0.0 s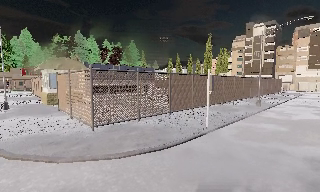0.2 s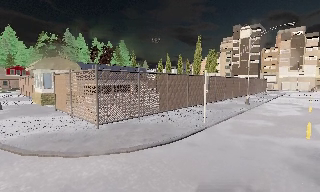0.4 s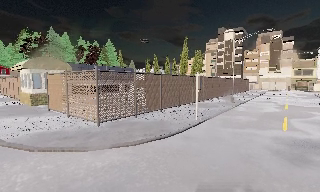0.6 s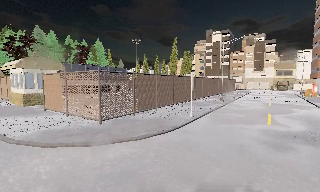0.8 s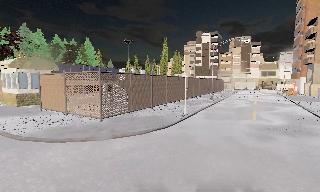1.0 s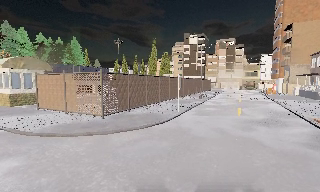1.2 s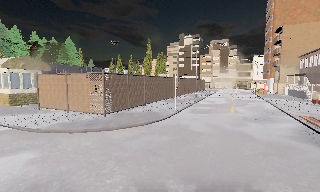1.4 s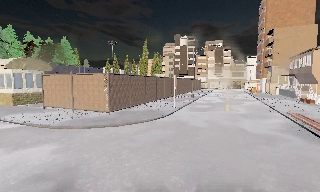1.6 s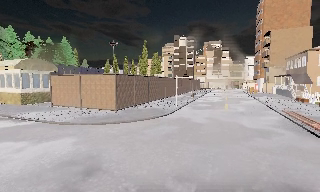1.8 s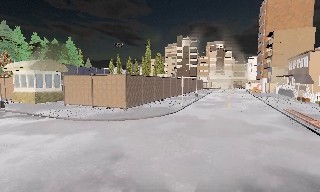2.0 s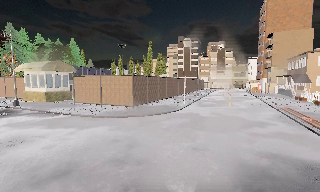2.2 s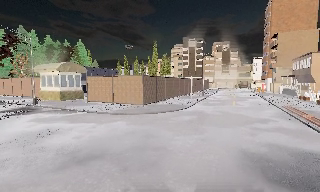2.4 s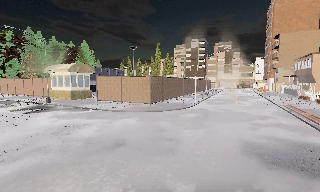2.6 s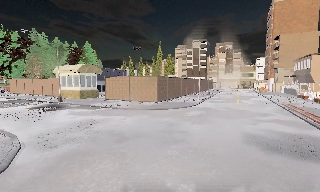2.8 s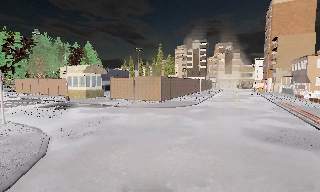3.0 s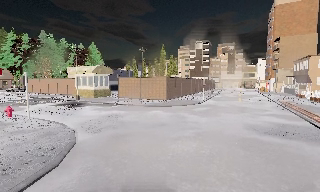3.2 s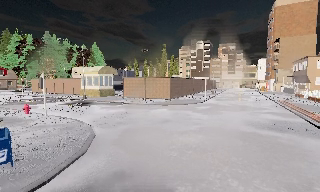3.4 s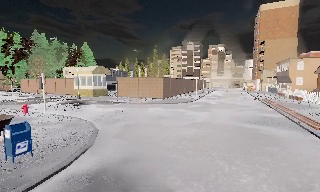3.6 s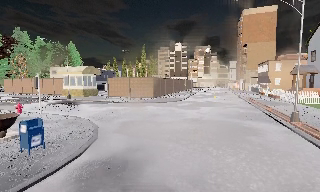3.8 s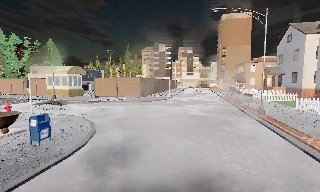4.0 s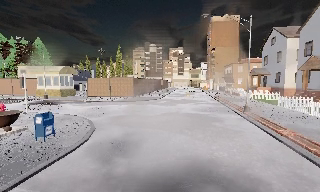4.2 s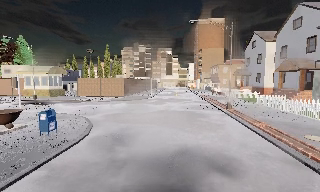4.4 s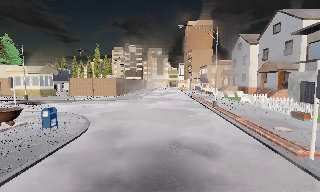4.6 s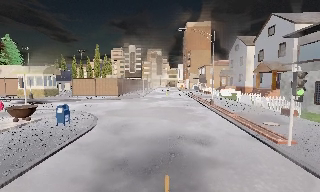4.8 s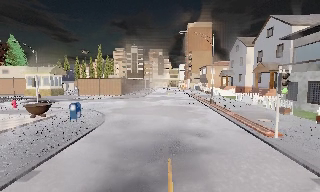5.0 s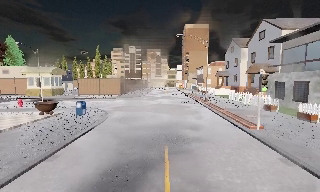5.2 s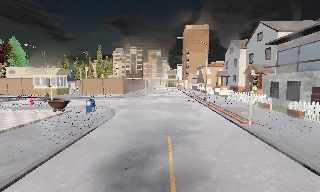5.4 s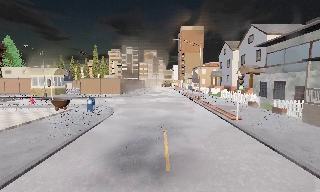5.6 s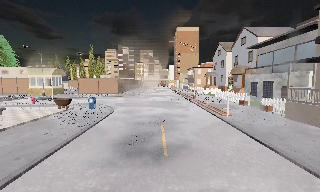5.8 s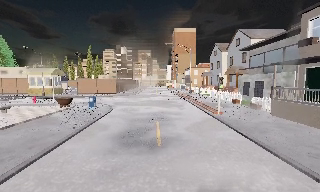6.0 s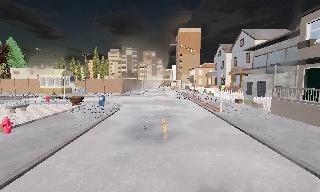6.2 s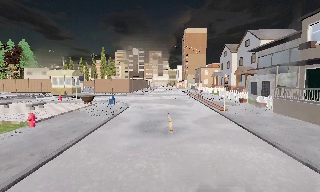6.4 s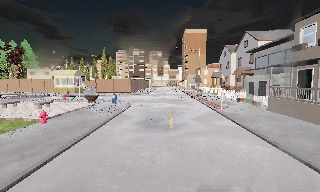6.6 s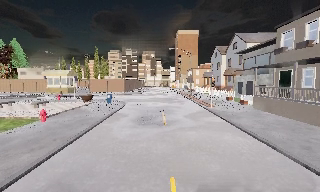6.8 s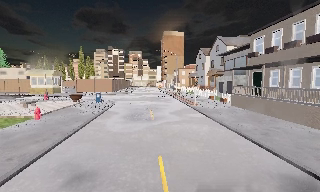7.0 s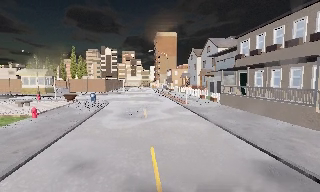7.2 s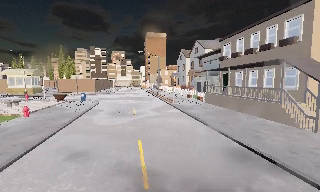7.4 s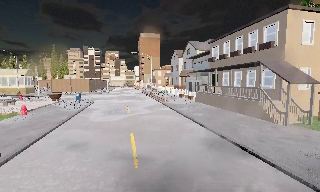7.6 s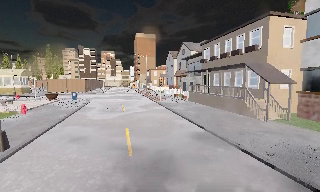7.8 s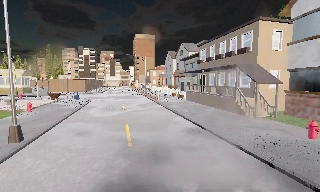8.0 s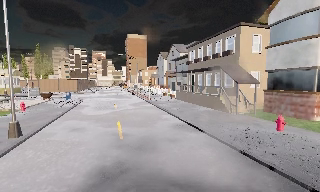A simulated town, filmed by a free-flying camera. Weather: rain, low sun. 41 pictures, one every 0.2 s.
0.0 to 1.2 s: The camera pans to its right, which is clockwise from overhead, by about 25 degrees. It travels backward and to its left, about 5 m, so what stands in front gets smaller.
1.2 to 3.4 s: The camera travels backward and to its left, about 11 m, so what stands in front gets smaller.
3.4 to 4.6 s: The camera pans to its right, which is clockwise from overhead, by about 20 degrees. It travels backward, about 6 m, so what stands in front gets smaller.
4.6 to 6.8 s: The camera travels backward, about 10 m, so what stands in front gets smaller.
6.8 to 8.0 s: The camera swings to its right by about 15 degrees, and the scene slides to the left. It travels backward, about 5 m, so what stands in front gets smaller.
The film runs backward here.
